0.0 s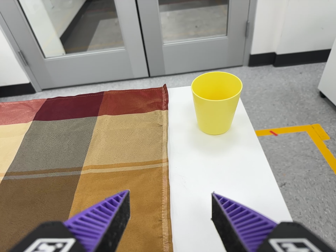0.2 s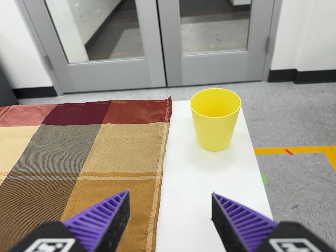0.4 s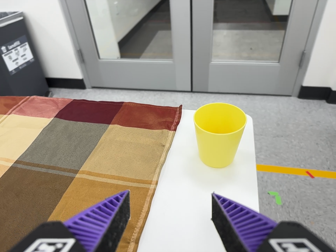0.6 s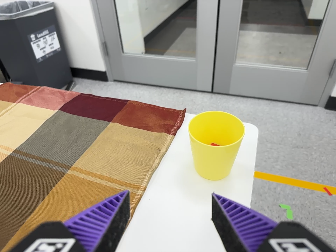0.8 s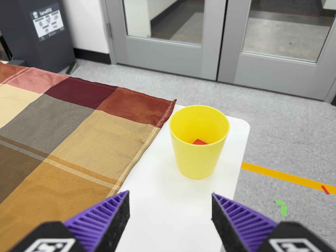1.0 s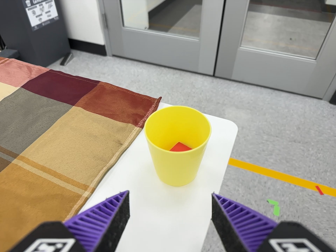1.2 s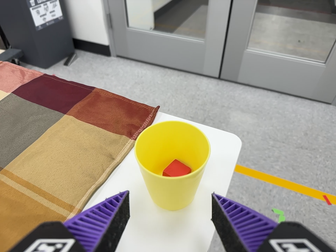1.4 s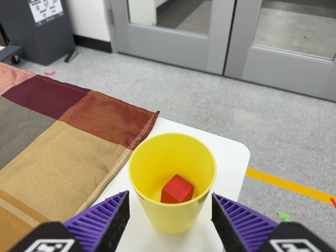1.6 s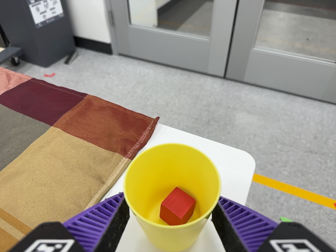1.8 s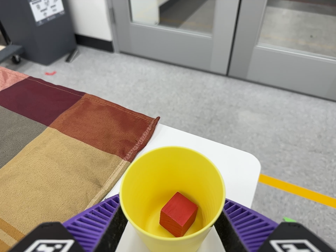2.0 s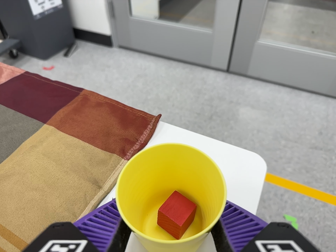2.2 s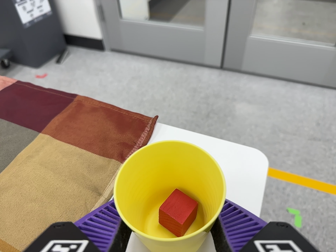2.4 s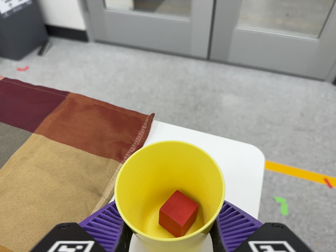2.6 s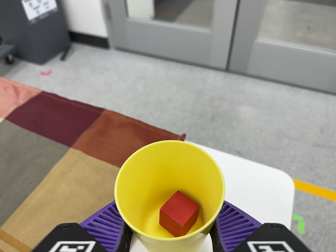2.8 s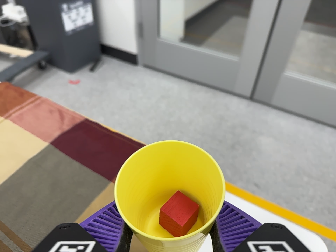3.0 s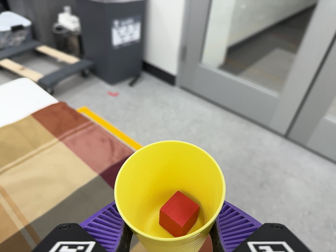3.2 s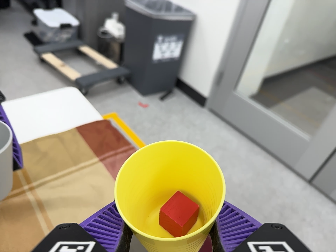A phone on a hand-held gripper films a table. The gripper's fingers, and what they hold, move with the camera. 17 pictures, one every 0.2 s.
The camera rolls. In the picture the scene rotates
clockwise.
0.0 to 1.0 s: The camera pans to its left by about 15 degrees. It travels to its right and forward, about 20 cm. It rolls about its line of sight by about 20 degrees, and the scene rotates clockwise.
1.0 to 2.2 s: The camera travels forward and toward the top of its view, about 12 cm, so what stands in front looms larger.
2.2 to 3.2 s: The scene slides to the right, as the camera pans about 10 degrees to its left. It travels toward the top of its view and to its left, about 24 cm, so close, fixed things drift downward. Its aim tips toward the top of its view by about 10 degrees, and the scene shifts downward. It rolls about its line of sight by about 30 degrees, and the scene rotates clockwise.
The film runs forward here.
